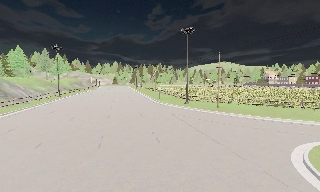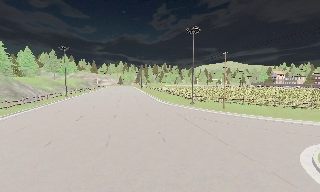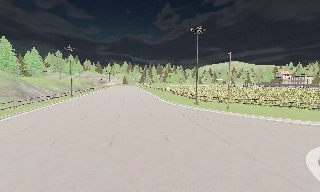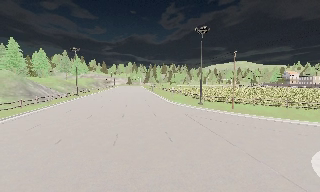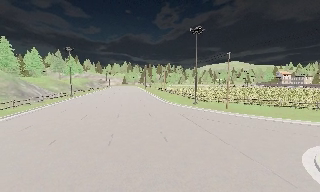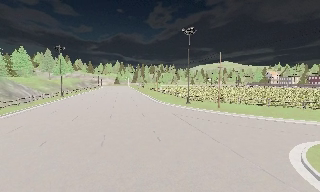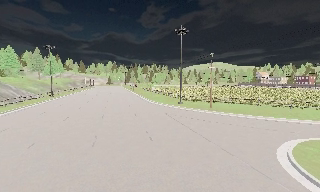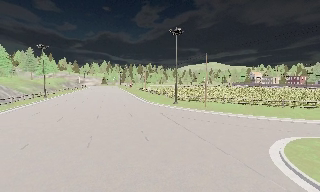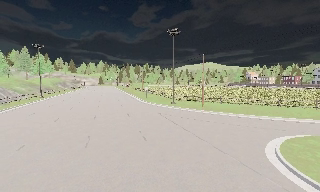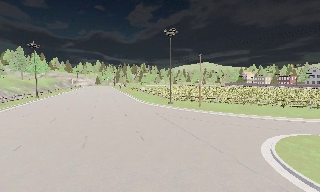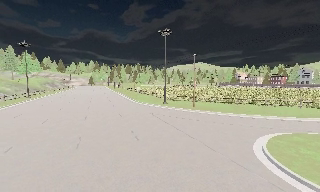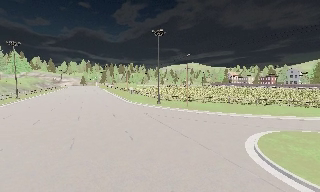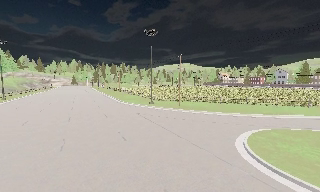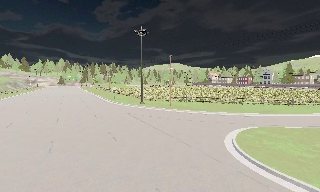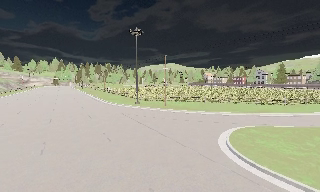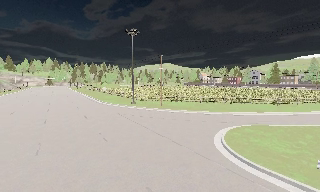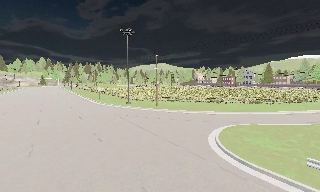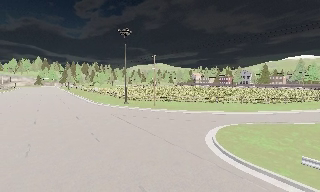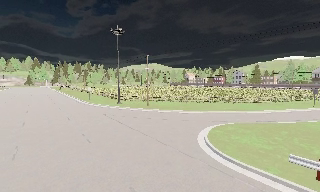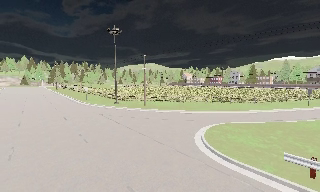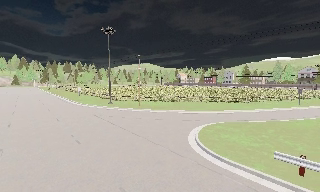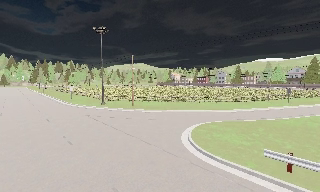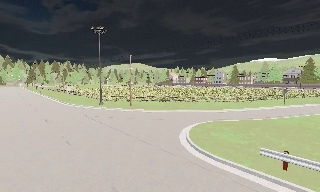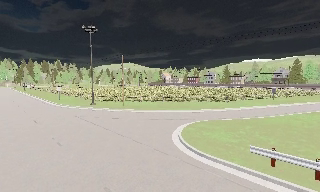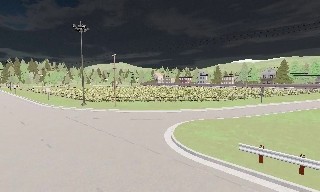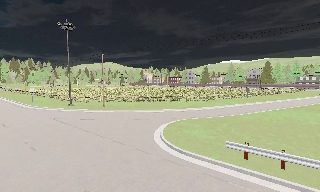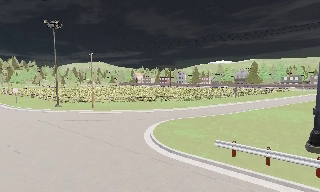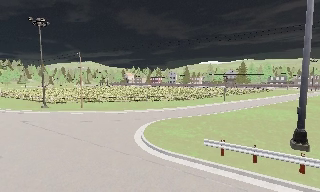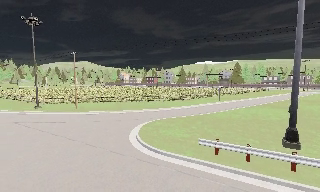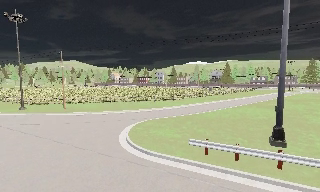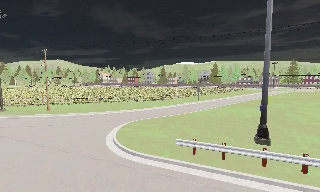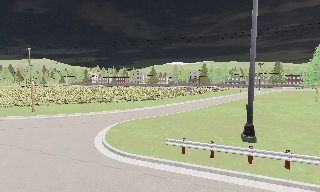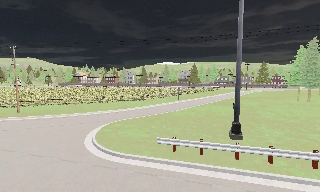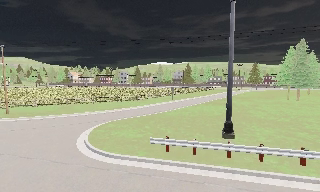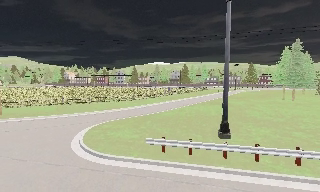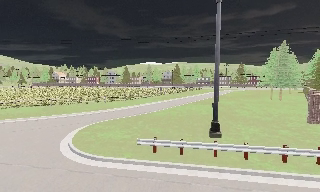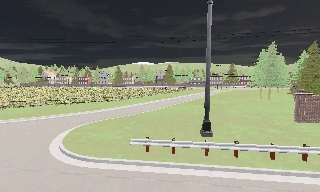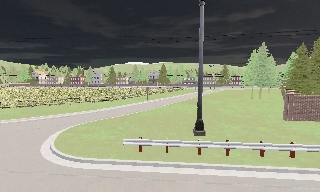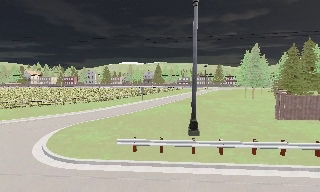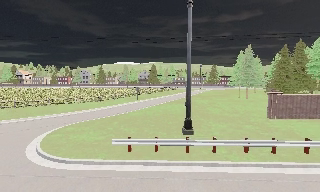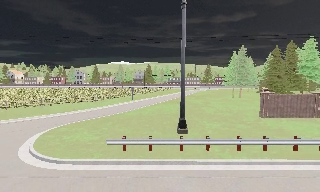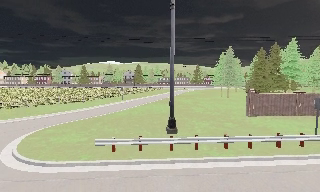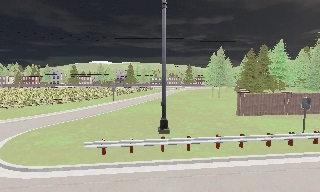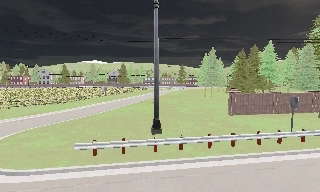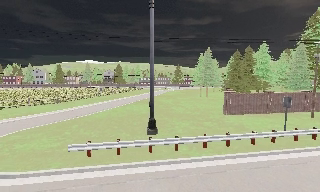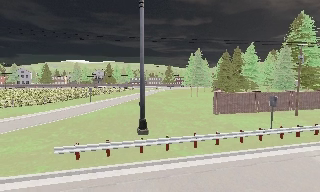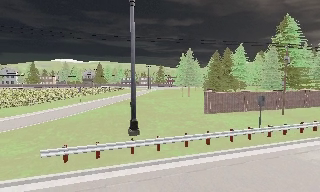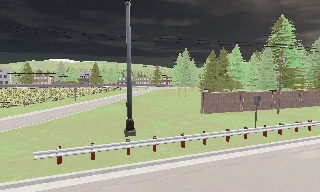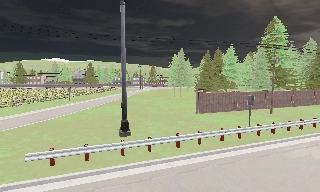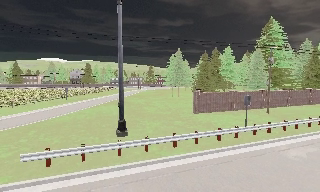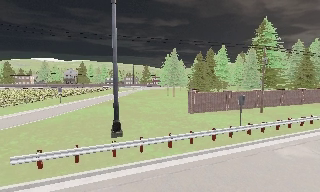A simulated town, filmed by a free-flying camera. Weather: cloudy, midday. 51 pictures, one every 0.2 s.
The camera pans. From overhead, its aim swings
clockwise.
The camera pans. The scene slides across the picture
to the left.
0.0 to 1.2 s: The camera shifts only a little, or ends up much as it began.
1.2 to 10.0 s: The camera swings to its right by about 95 degrees, and the scene slides to the left. It travels to its right and backward, about 1.5 m, so close, fixed things drift to the left.
The film runs backward here.
